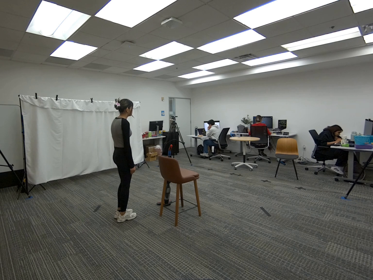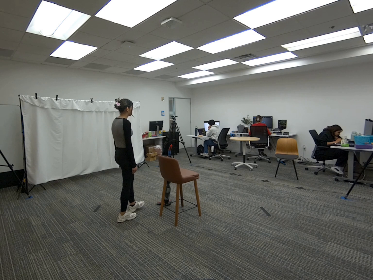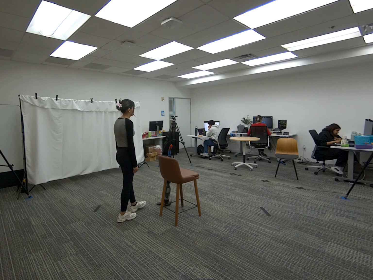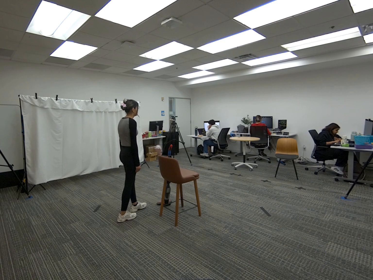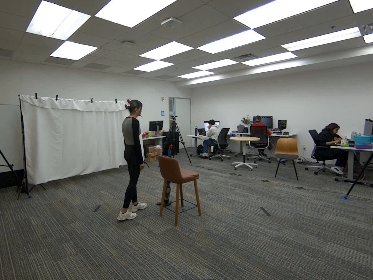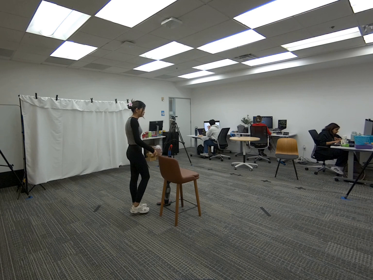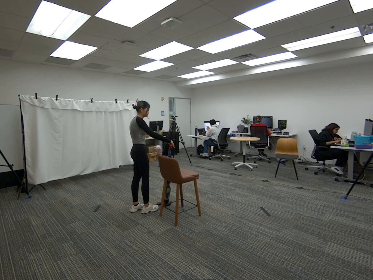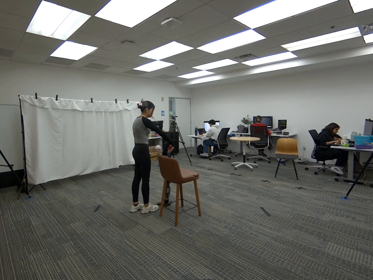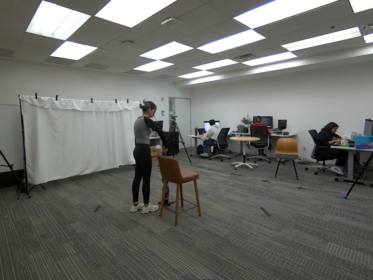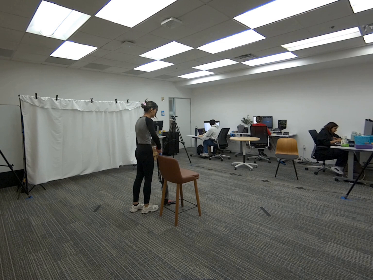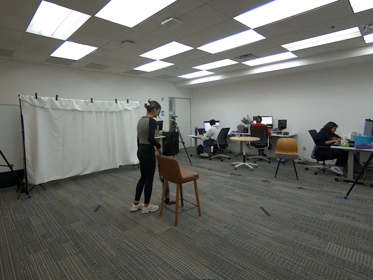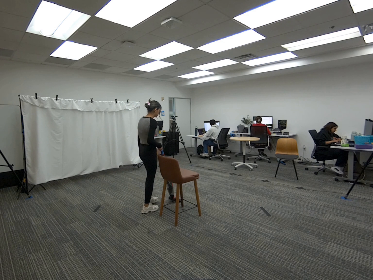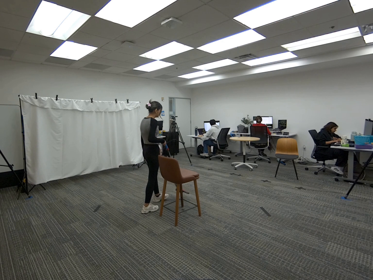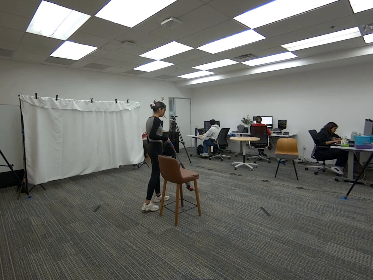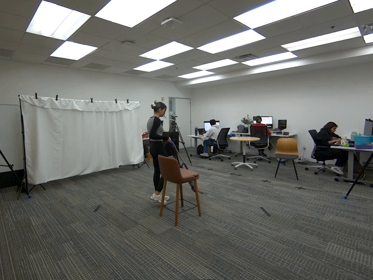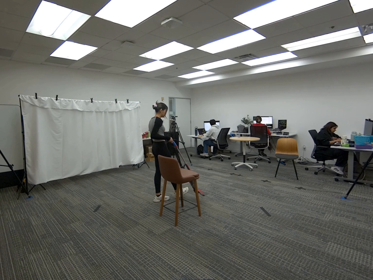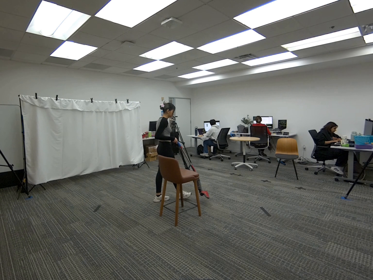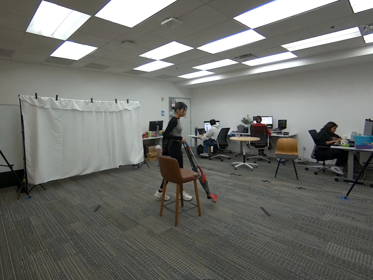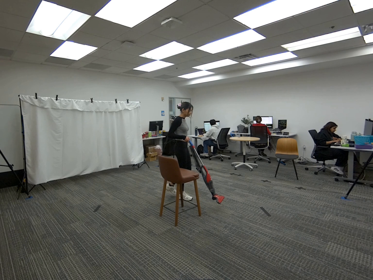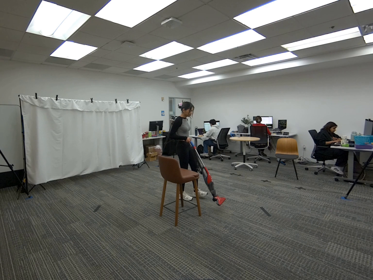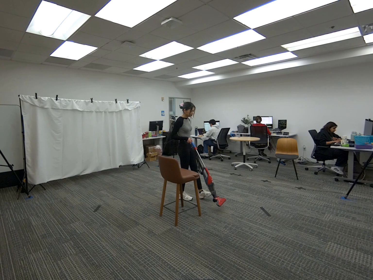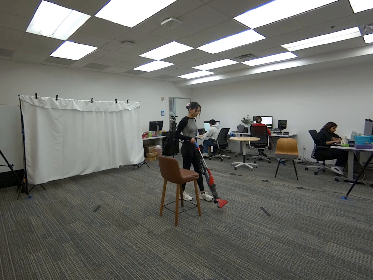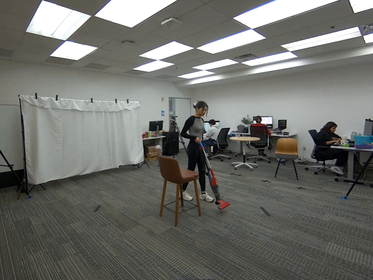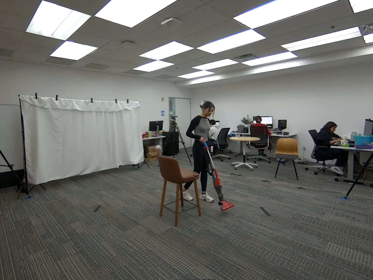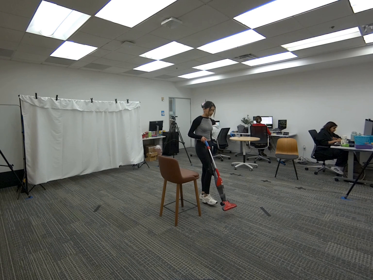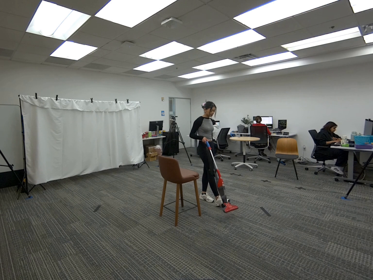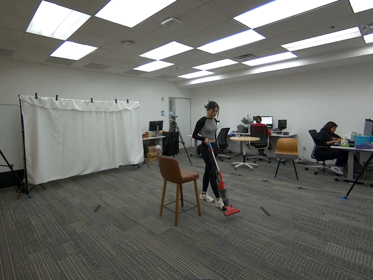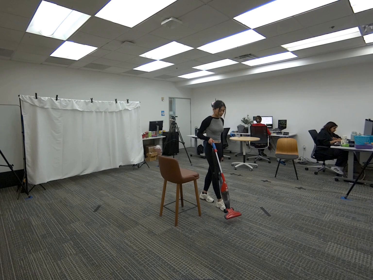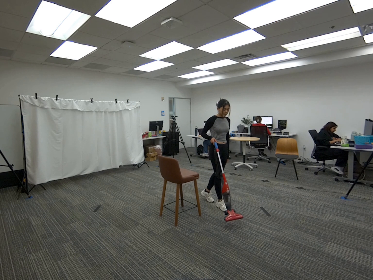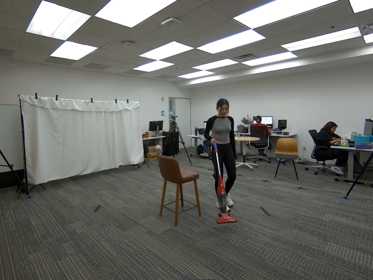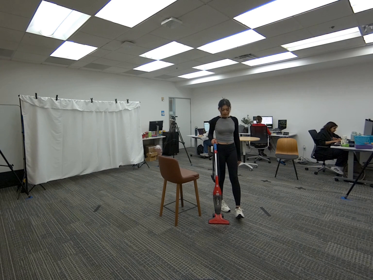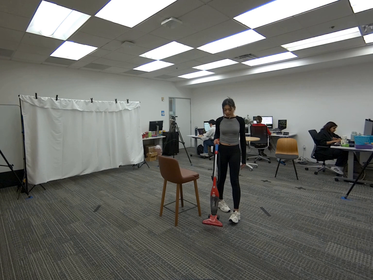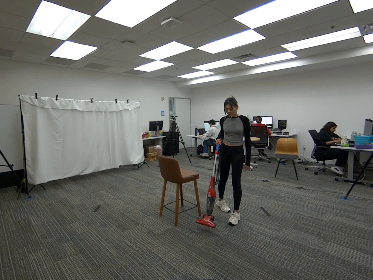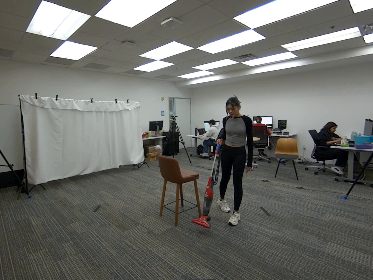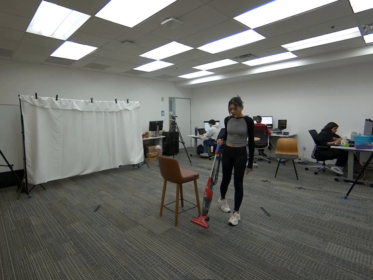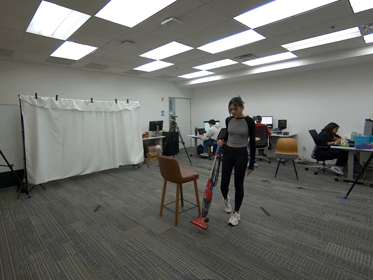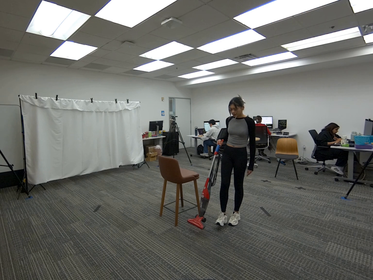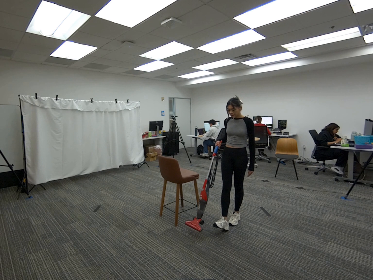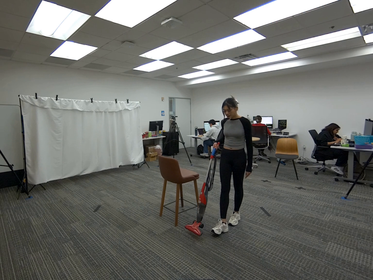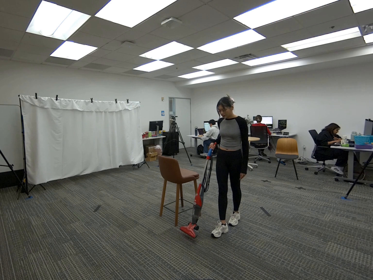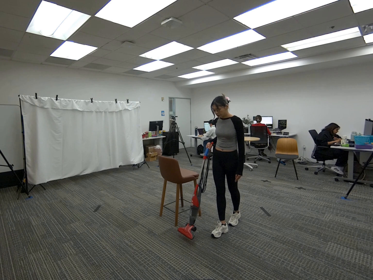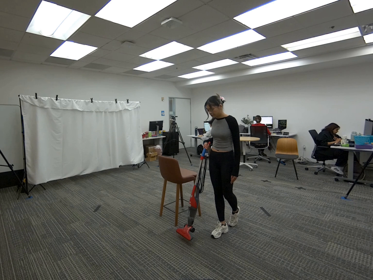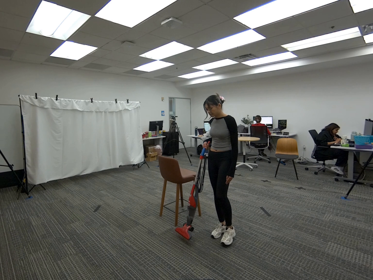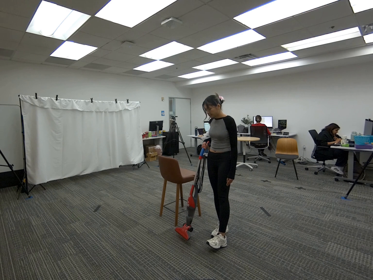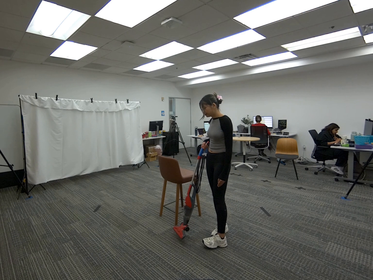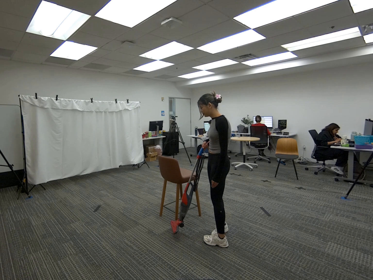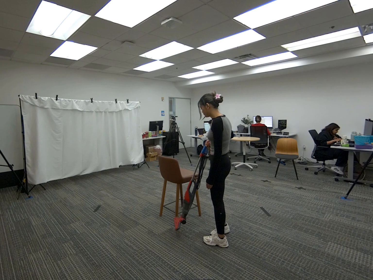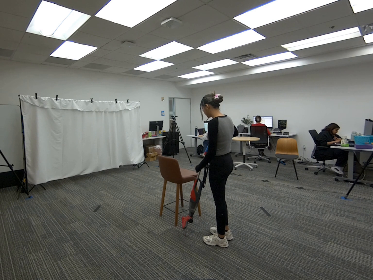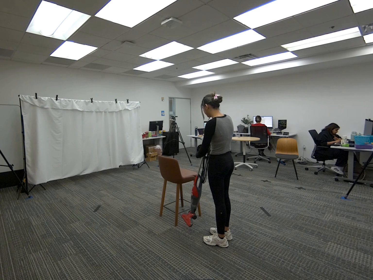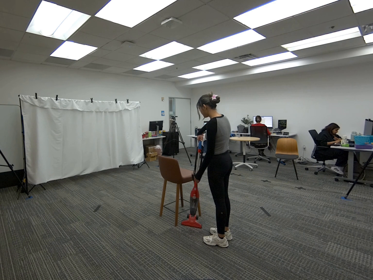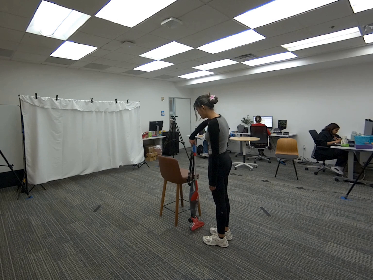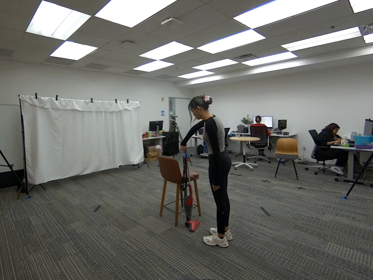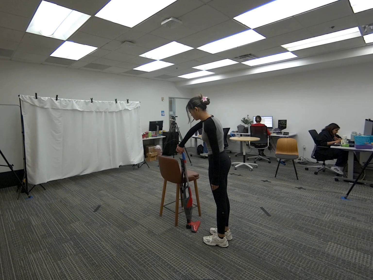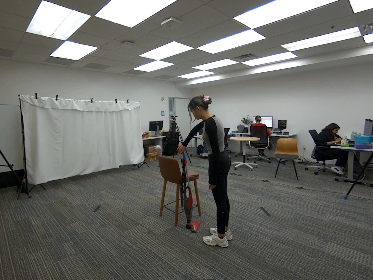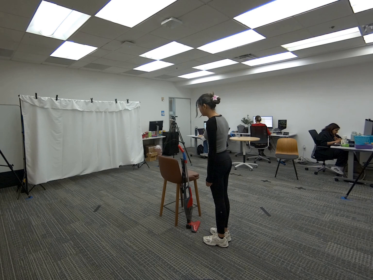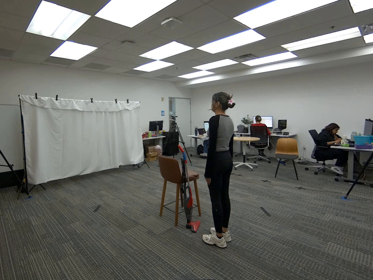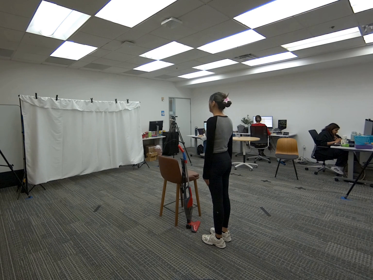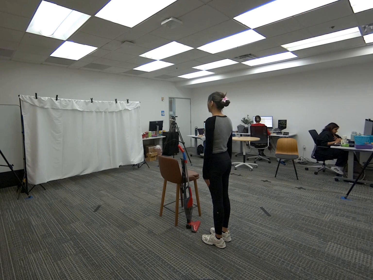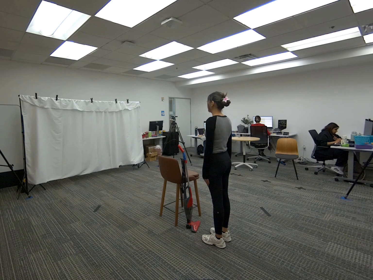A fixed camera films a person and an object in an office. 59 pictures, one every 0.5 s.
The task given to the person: Walk over to the vacuum leaning against the tall bar stool and pick up the vacuum with your right hand and walk around within the bounding area and then place the vacuum back so that it leans against the tall bar stool.
